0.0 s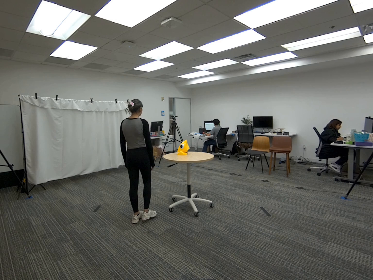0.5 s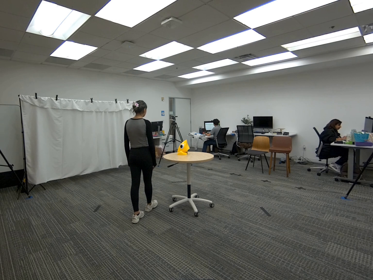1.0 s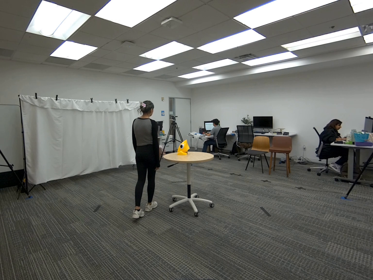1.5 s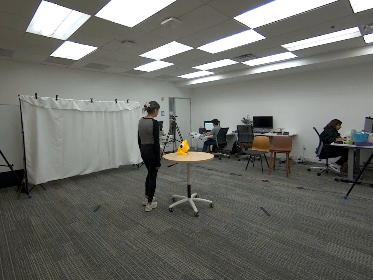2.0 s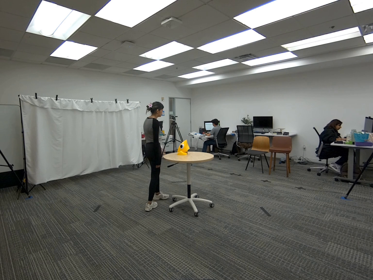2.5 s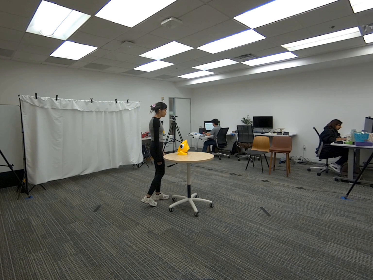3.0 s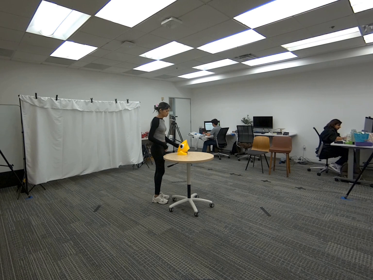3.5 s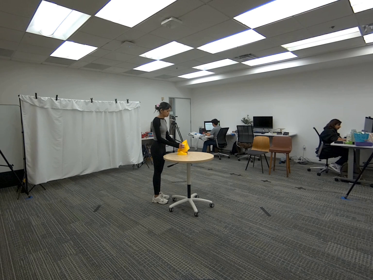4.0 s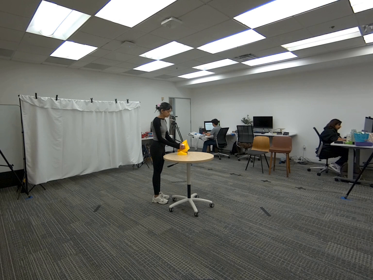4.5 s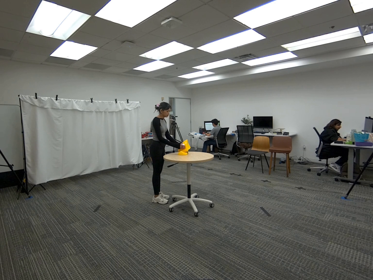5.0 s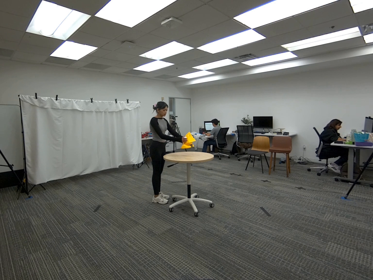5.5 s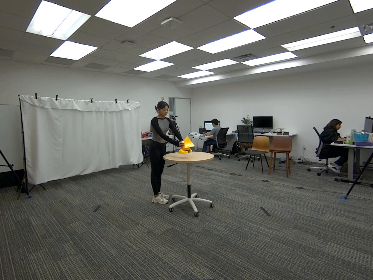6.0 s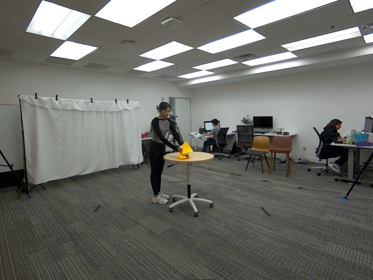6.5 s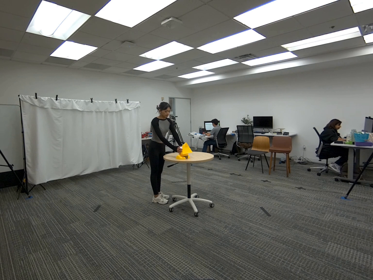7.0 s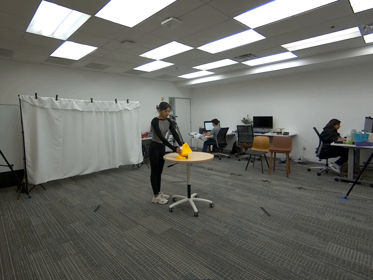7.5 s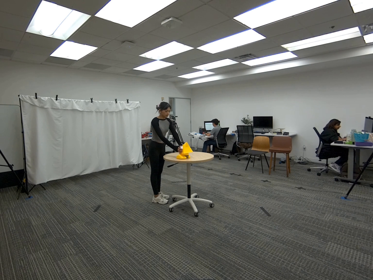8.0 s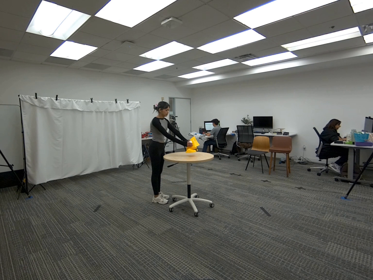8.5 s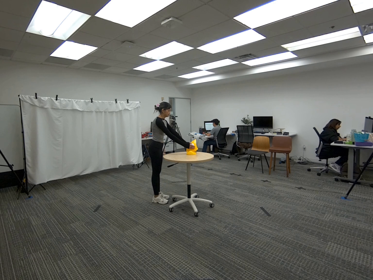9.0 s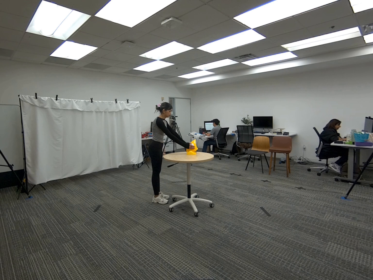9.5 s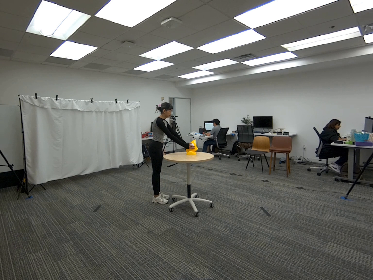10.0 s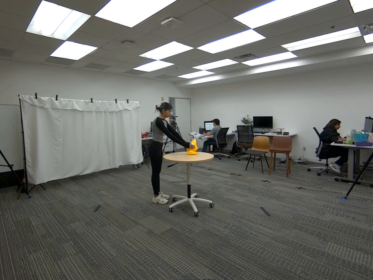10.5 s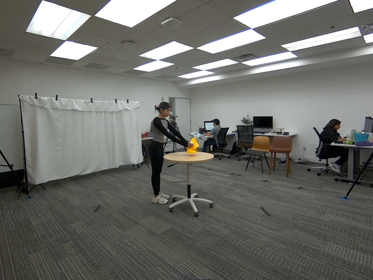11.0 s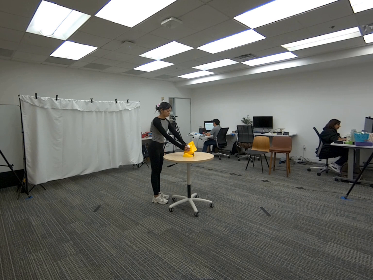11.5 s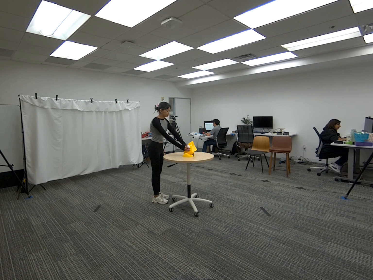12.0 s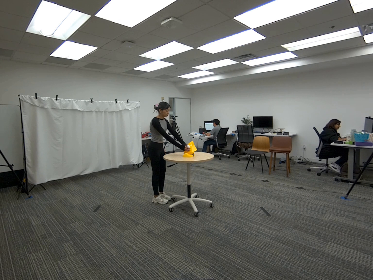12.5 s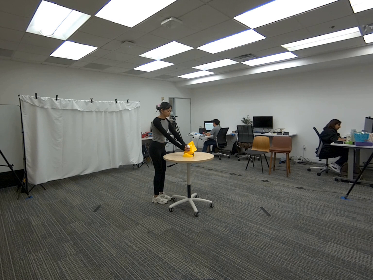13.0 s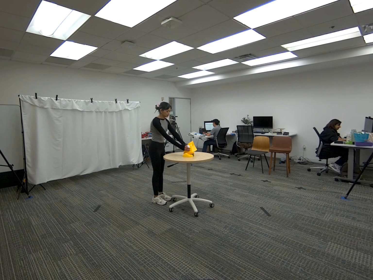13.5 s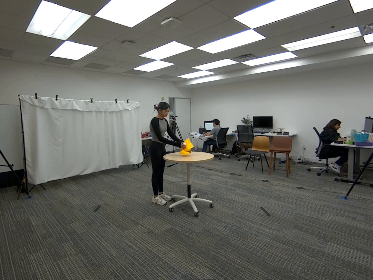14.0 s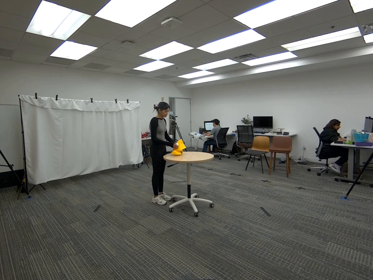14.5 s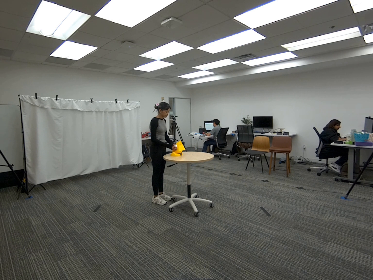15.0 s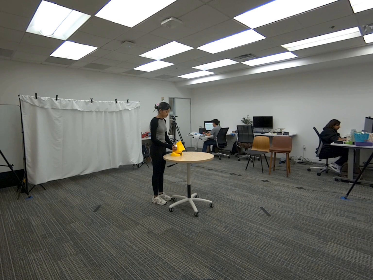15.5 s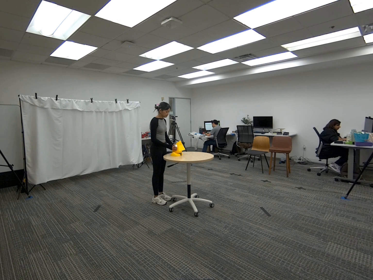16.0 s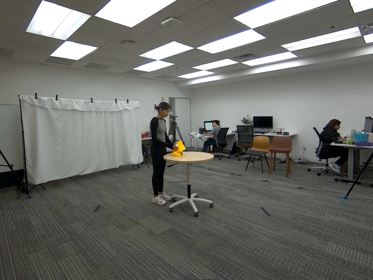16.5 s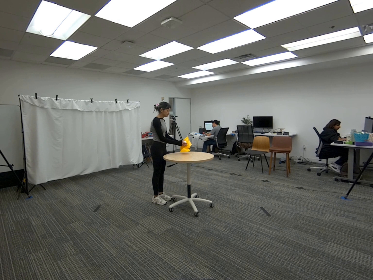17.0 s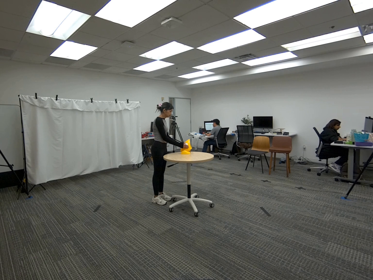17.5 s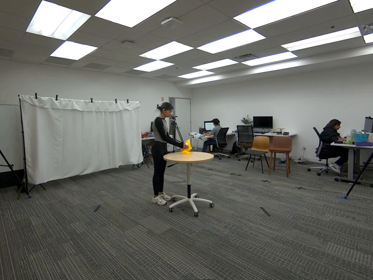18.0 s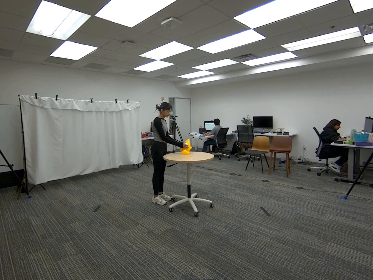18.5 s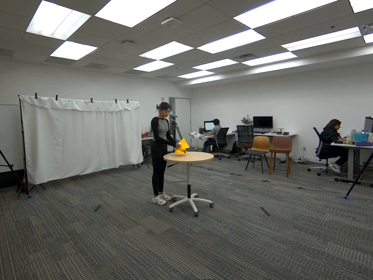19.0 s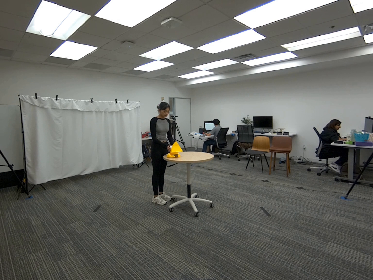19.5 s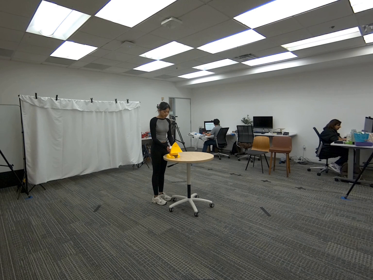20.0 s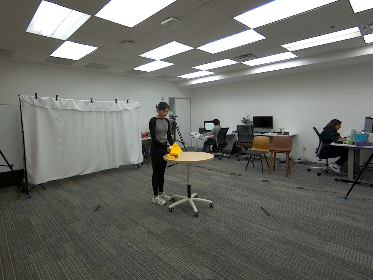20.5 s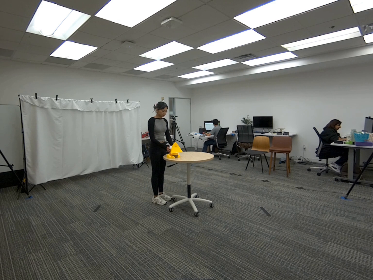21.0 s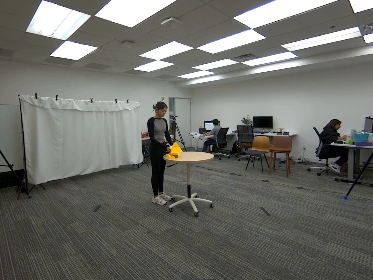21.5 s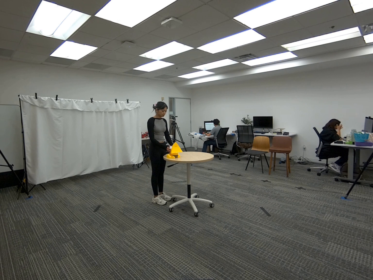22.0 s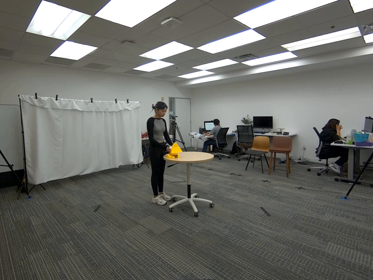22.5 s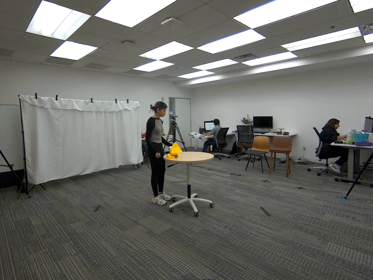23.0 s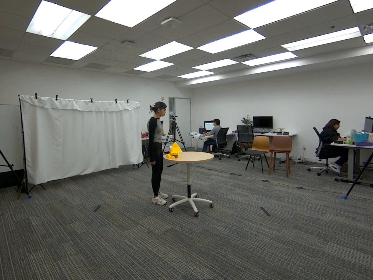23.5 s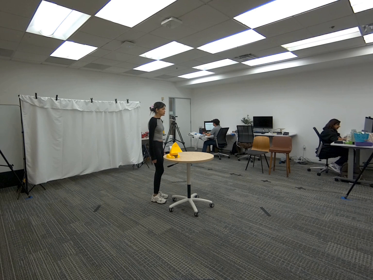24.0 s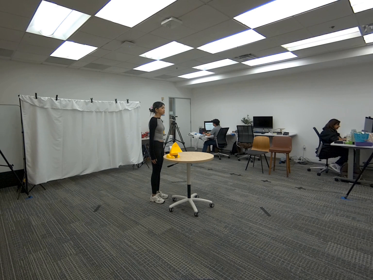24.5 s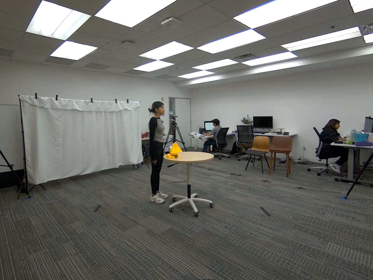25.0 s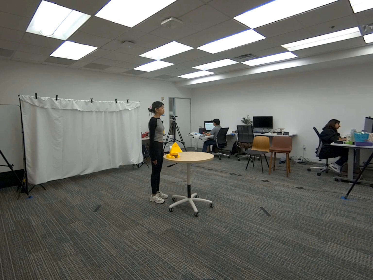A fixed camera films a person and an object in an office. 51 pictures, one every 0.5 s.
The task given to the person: Walk over to the yellow toy on the round table and using both hands pick up the yellow toy and place the yellow toy in different spots on the table not letting go of the object. until the end of the sequence. Step away when complete.
